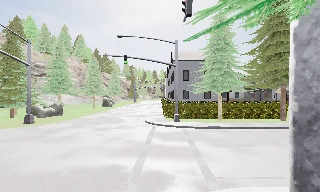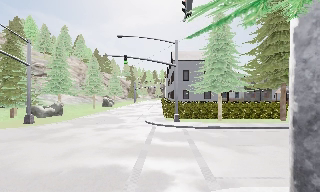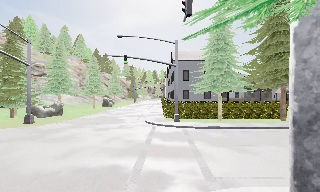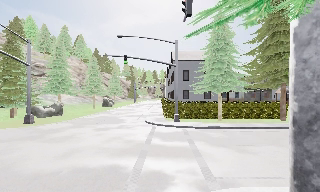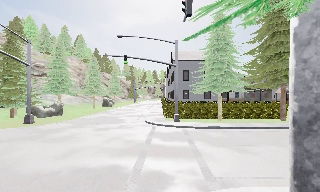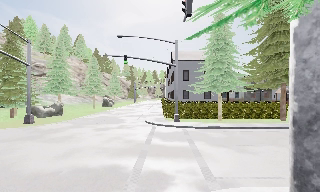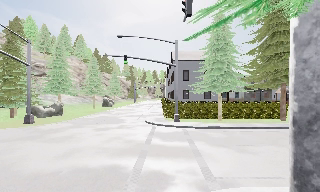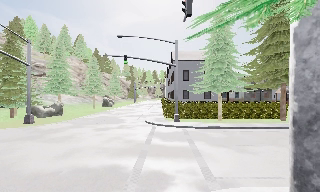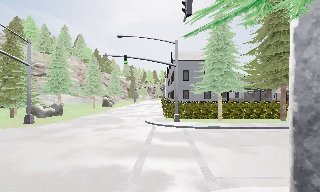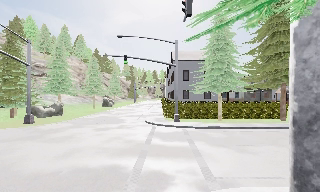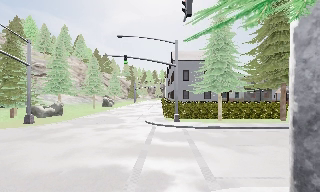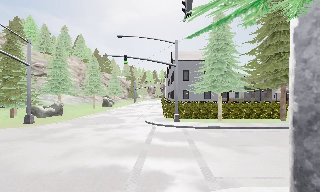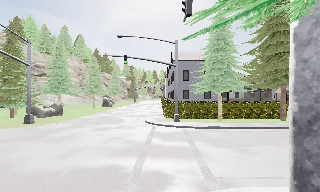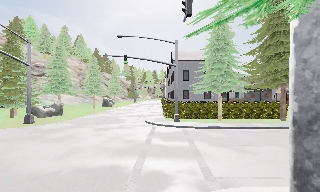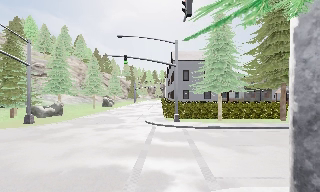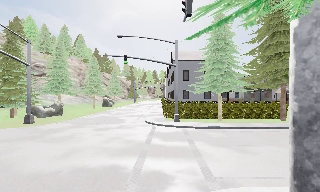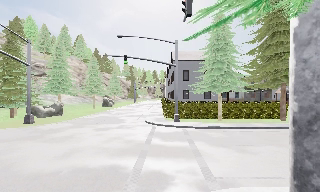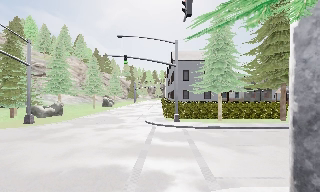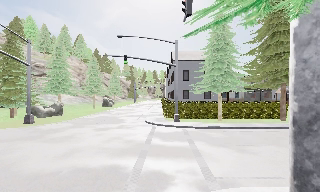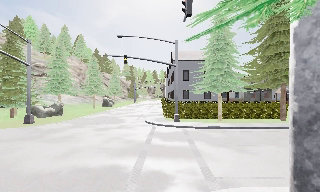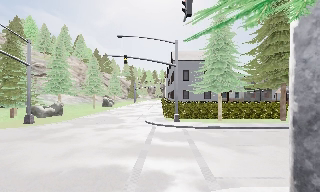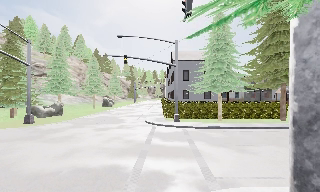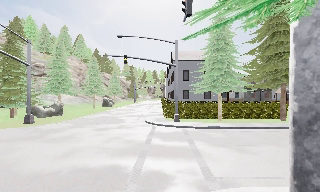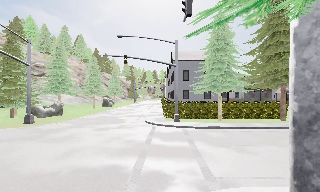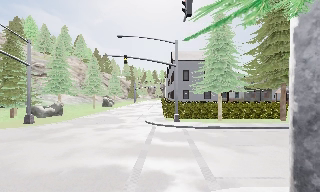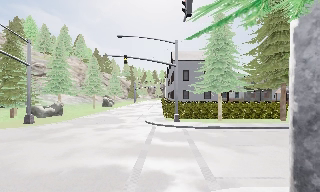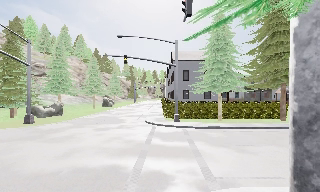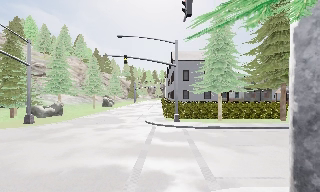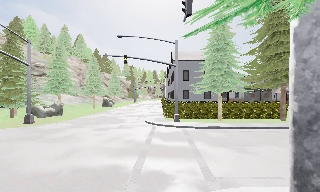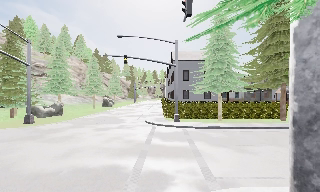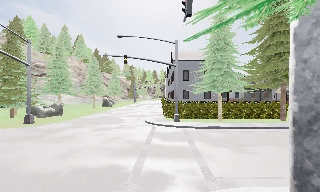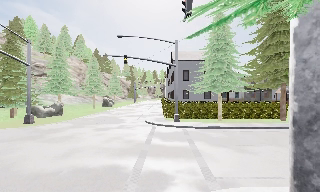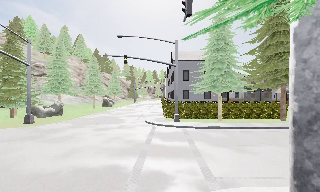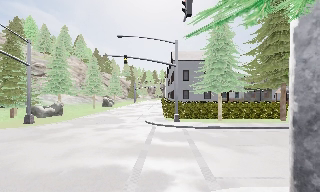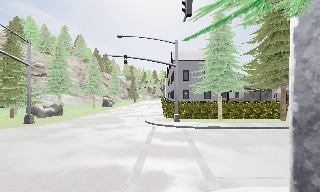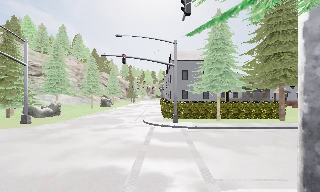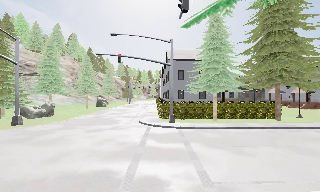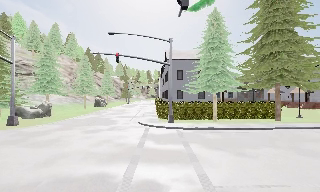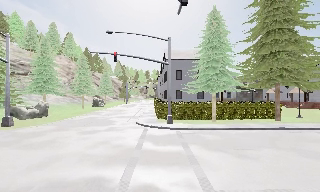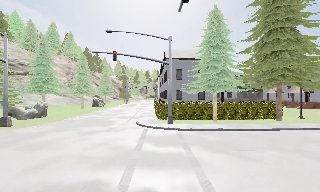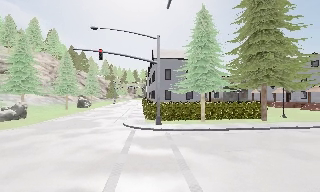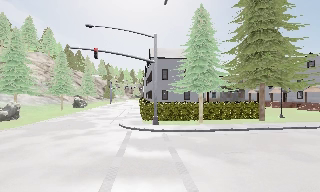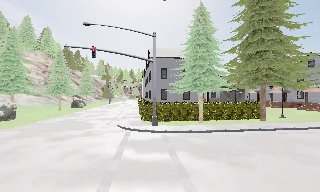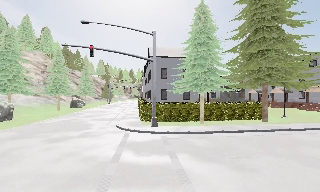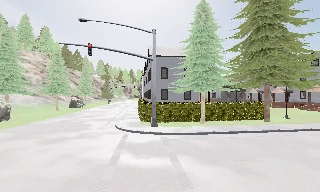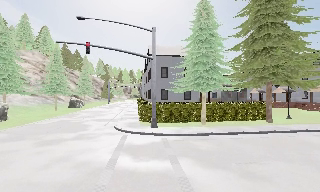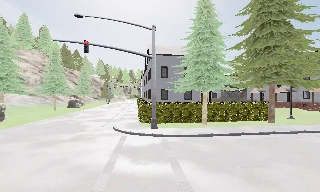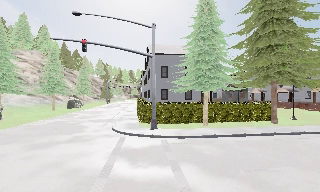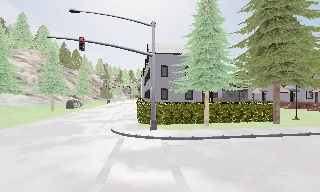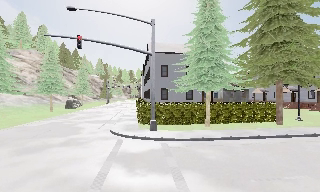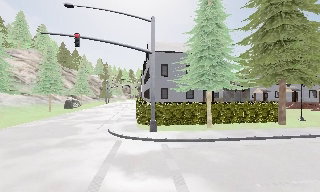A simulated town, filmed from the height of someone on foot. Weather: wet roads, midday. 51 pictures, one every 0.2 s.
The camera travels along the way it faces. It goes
forward.
0.0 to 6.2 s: The camera keeps its place and its aim.
6.2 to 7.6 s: The camera travels forward, about 1 m, so what stands in front looms larger. It gains speed.
7.6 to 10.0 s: The camera travels forward, about 3.5 m, so what stands in front looms larger.
The film runs forward here.
